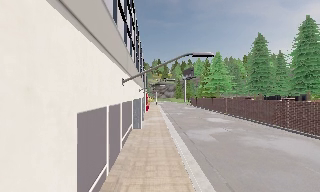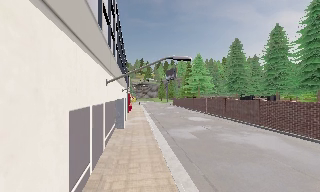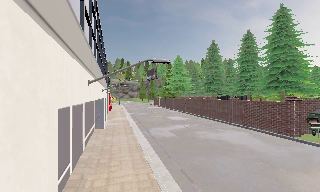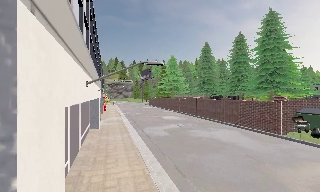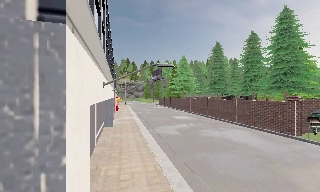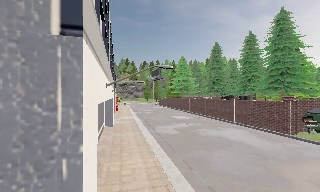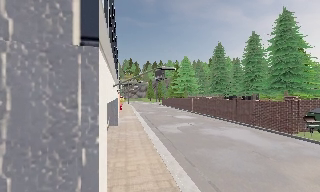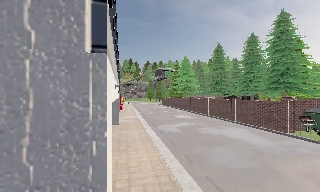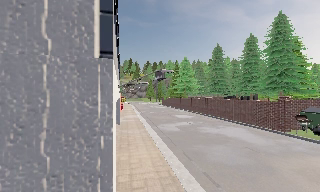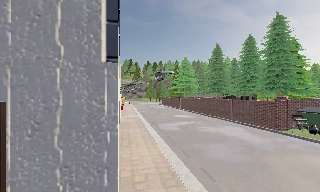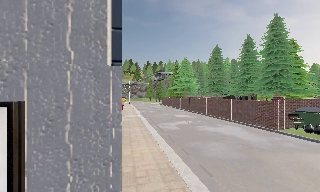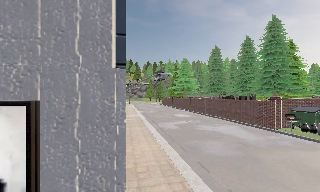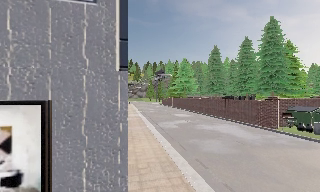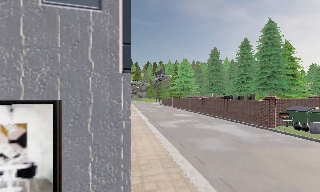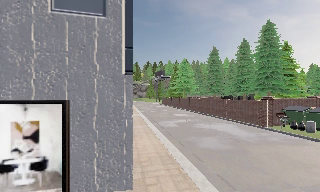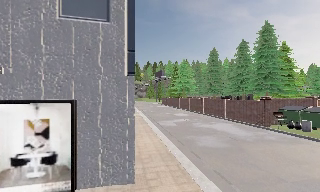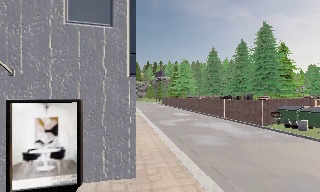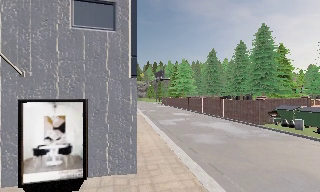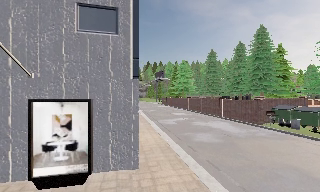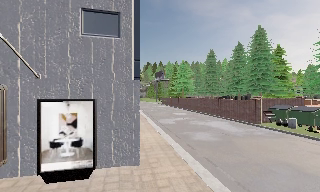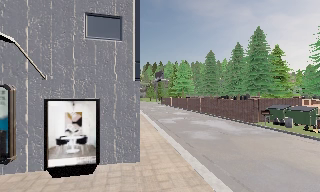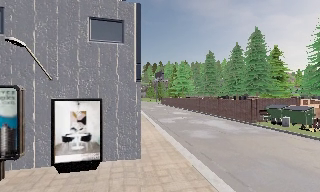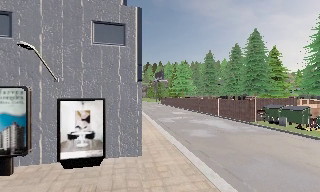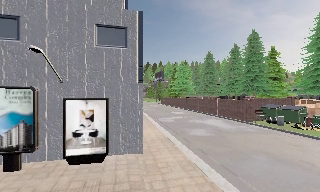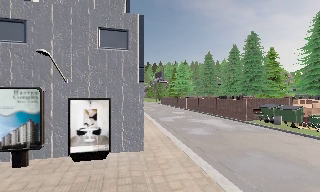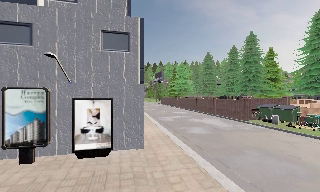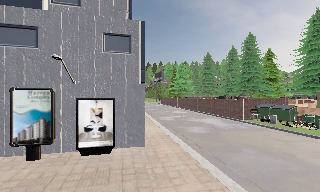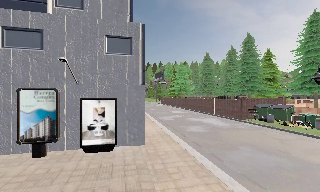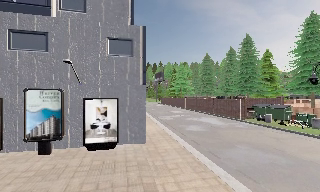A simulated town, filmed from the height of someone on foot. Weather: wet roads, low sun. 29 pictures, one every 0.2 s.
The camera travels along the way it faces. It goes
backward.
0.0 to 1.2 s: The camera pans to its right, which is clockwise from overhead, by about 10 degrees. It travels backward, about 2 m, so what stands in front gets smaller.
1.2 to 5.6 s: The camera travels backward, about 7 m, so what stands in front gets smaller.
The film runs backward here.
